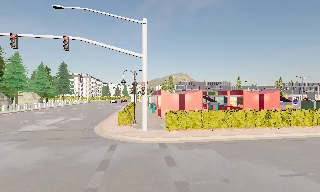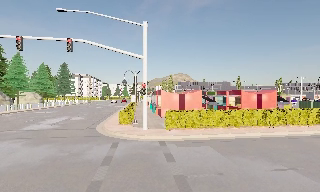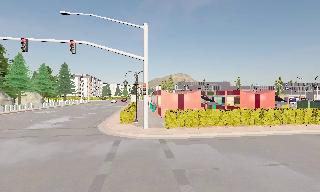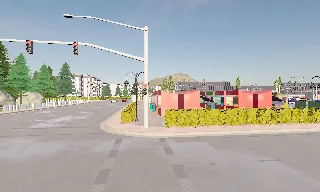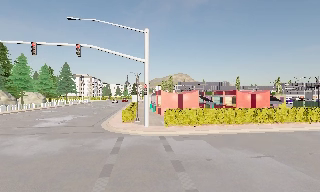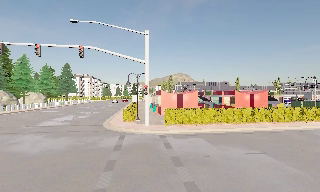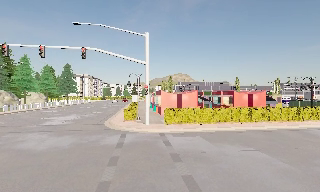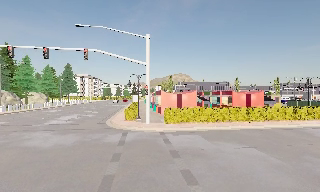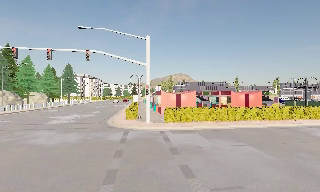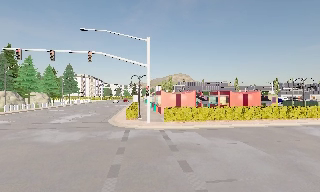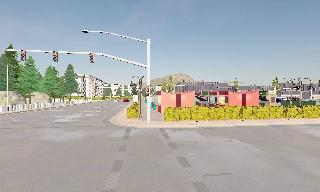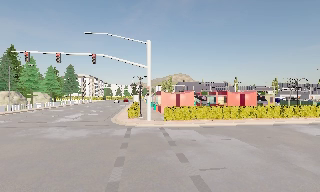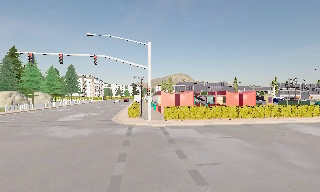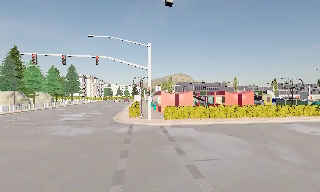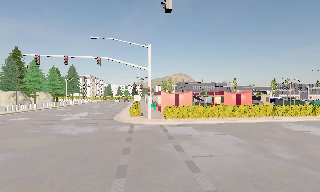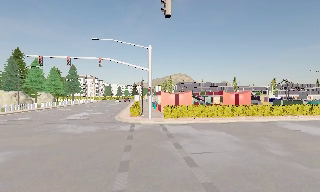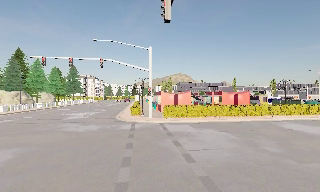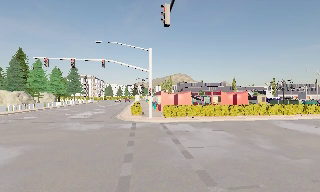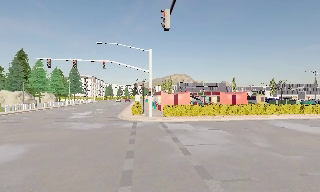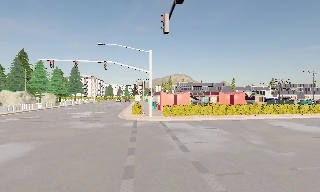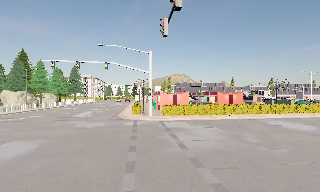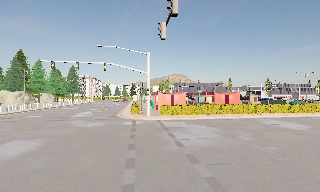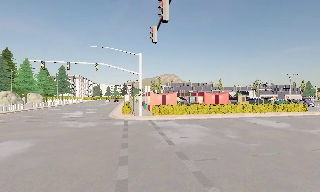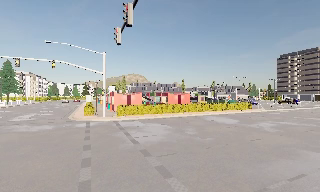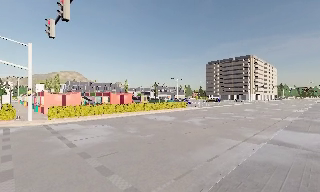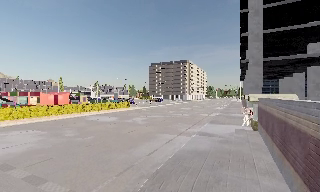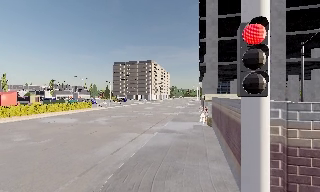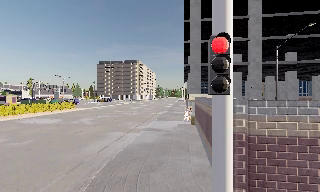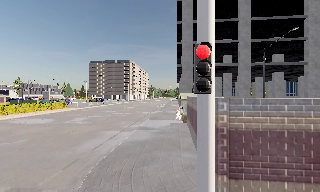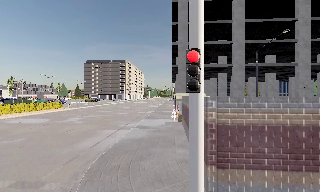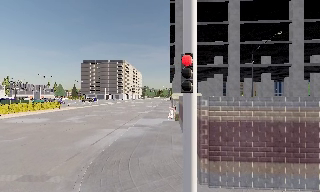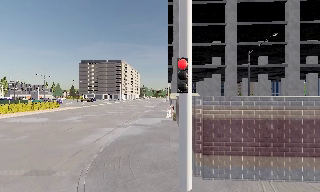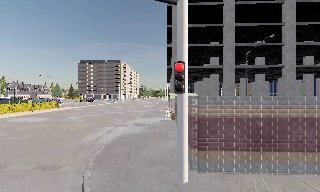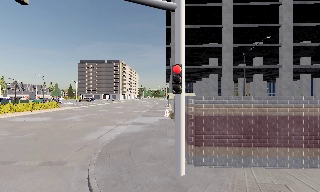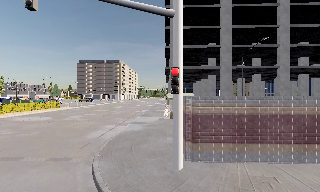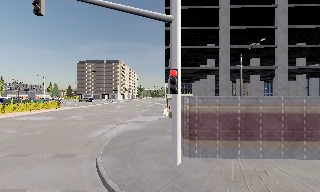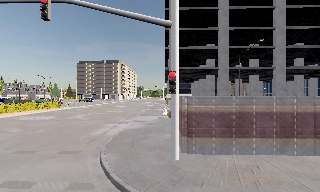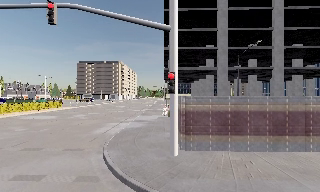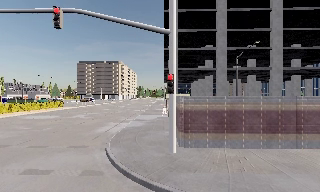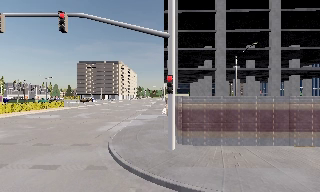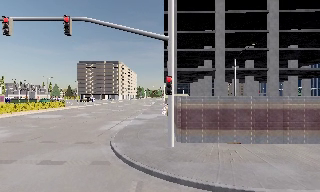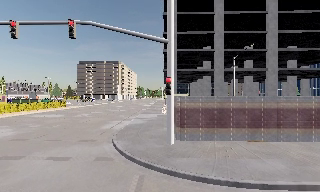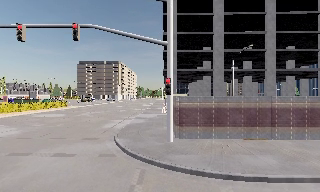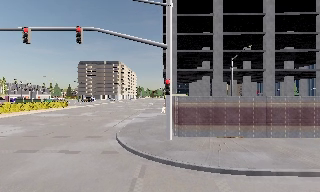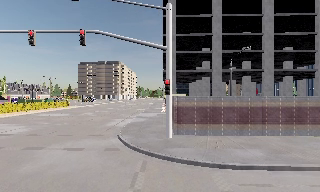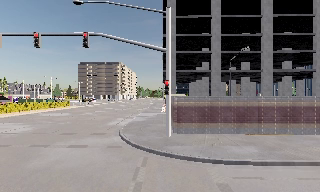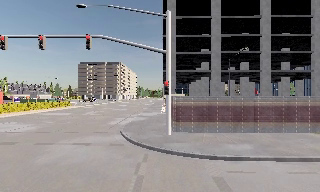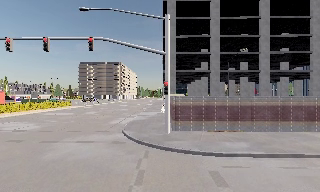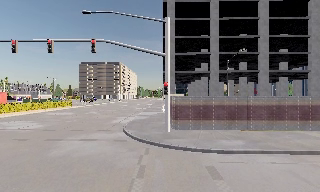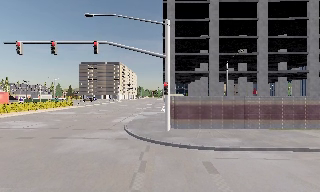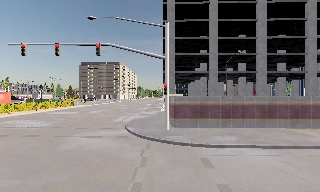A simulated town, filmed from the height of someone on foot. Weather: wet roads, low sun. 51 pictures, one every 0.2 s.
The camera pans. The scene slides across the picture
to the left.
The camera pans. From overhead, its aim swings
clockwise.
0.0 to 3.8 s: The camera travels backward, about 7 m, so what stands in front gets smaller.
3.8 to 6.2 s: The camera swings to its right by about 80 degrees, and the scene slides to the left. It travels backward, about 4.5 m.
6.2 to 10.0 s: The camera travels backward, about 7 m, so what stands in front gets smaller.
The film runs backward here.
